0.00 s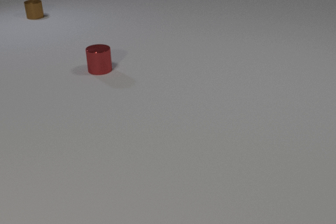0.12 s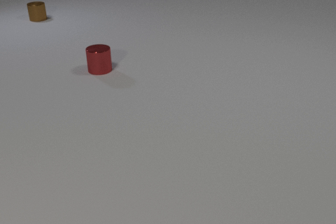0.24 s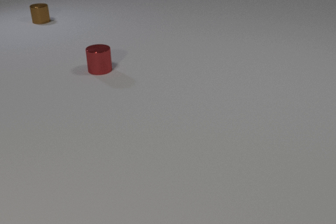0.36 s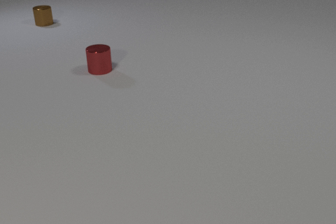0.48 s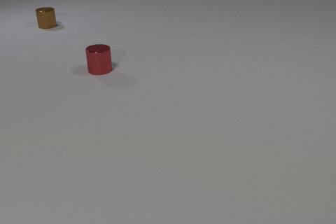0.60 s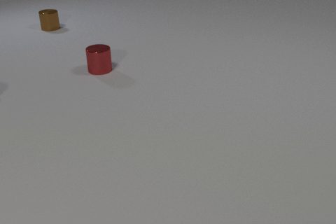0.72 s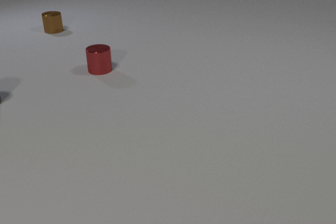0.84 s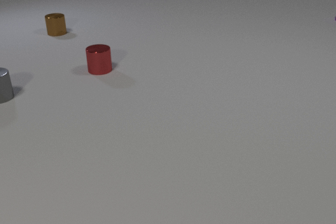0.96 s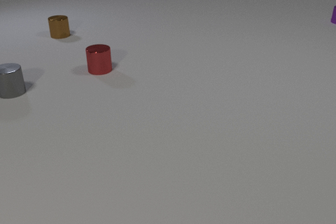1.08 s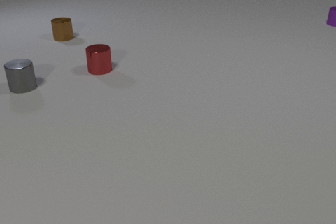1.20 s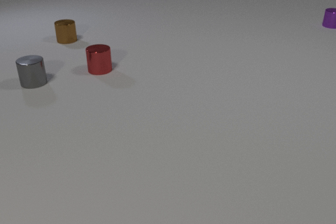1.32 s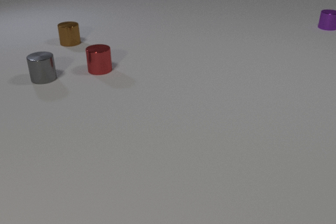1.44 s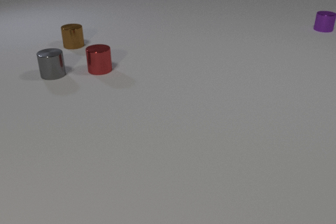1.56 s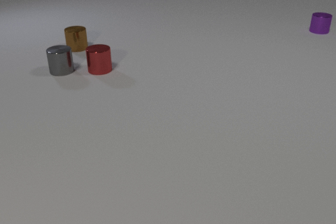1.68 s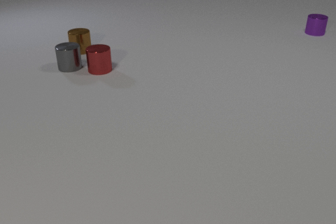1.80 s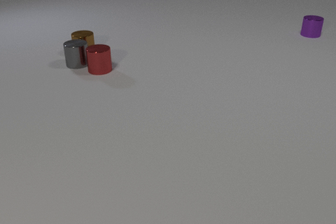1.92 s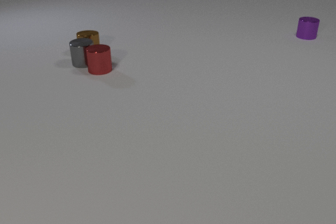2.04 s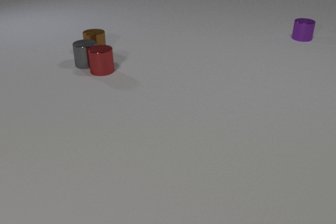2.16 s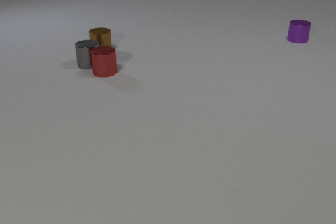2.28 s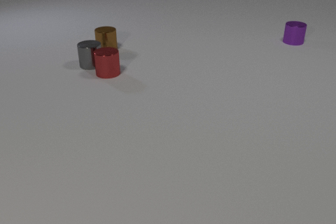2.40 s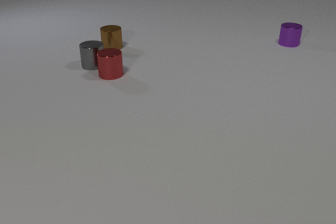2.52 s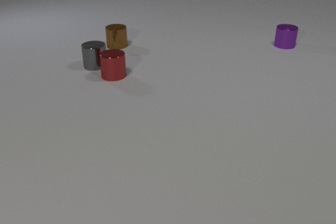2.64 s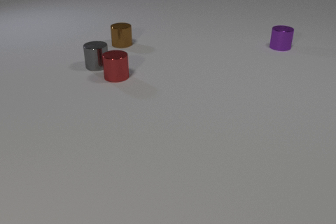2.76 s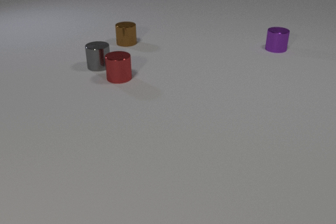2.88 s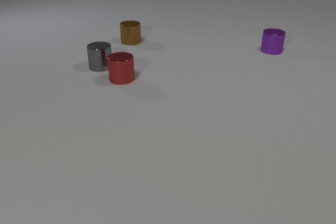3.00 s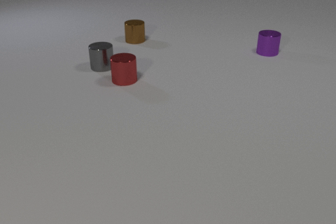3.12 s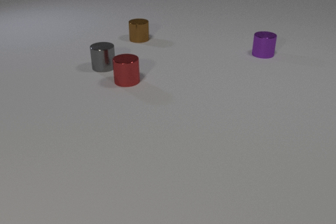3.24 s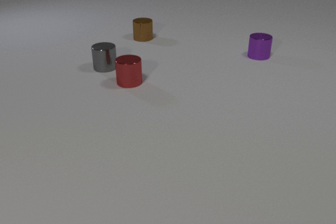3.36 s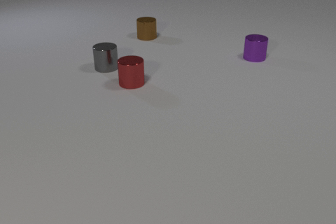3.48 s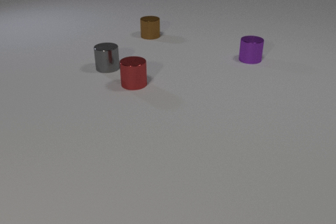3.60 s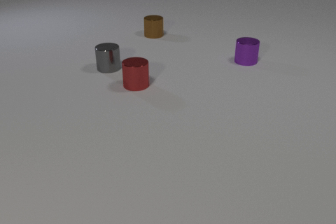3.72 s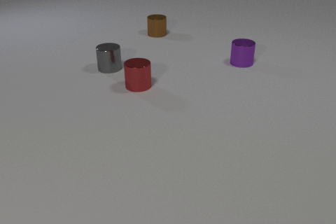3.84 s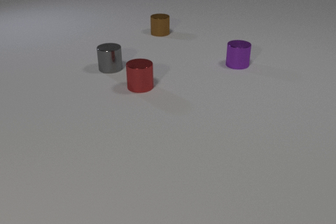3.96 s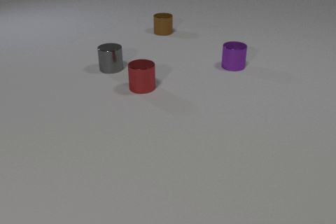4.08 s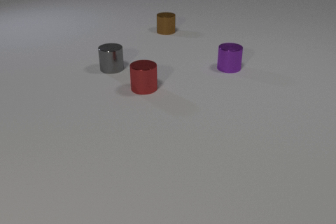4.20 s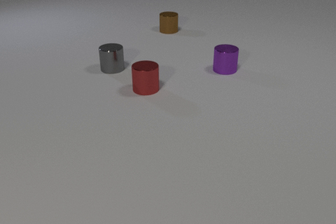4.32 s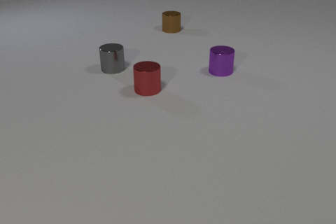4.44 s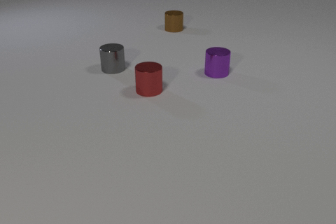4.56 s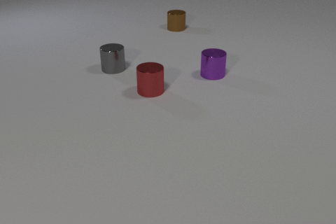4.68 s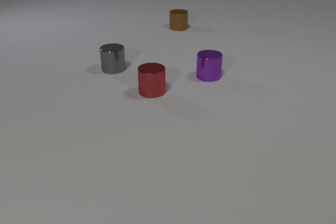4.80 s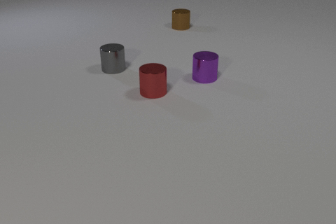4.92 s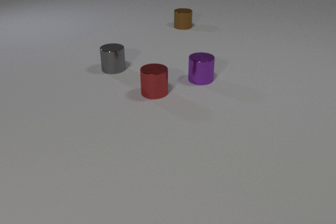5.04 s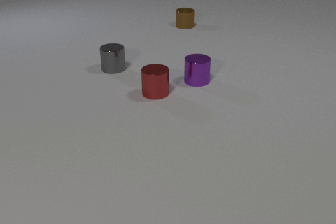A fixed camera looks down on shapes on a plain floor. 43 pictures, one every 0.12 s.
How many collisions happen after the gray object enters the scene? 2.
How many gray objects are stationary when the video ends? 1.
Are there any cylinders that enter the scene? yes.
0.00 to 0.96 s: The gray metal cylinder comes in at the left edge, slides to the right and away from the camera. The brown metal cylinder slides toward the camera. The purple metal cylinder comes in at the right edge, slides toward the camera and to the left.
0.96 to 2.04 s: The gray metal cylinder slides to the right and away from the camera. The brown metal cylinder slides toward the camera and to the right. The purple metal cylinder slides toward the camera and to the left. The gray metal cylinder and the brown metal cylinder collide. The gray metal cylinder and the red metal cylinder collide.
2.04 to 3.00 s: The gray metal cylinder slides to the right and toward the camera. The brown metal cylinder slides to the right and away from the camera. The red metal cylinder slides toward the camera and to the right. The purple metal cylinder slides toward the camera and to the left.
3.00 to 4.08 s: The gray metal cylinder slides to the right and toward the camera. The brown metal cylinder slides to the right and away from the camera. The red metal cylinder slides toward the camera and to the right. The purple metal cylinder slides toward the camera and to the left.
4.08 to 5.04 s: The brown metal cylinder slides to the right and away from the camera. The red metal cylinder slides to the right and toward the camera. The purple metal cylinder slides toward the camera and to the left.
